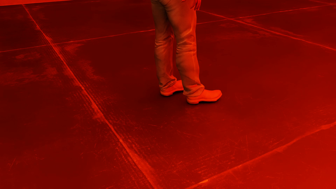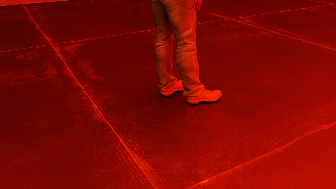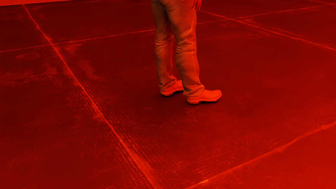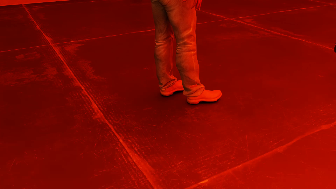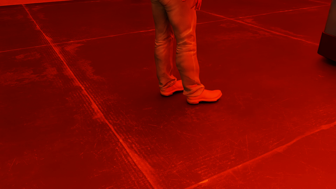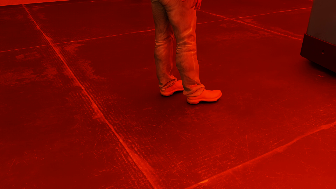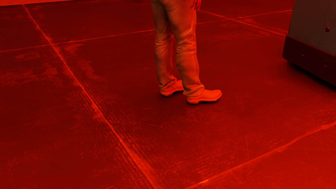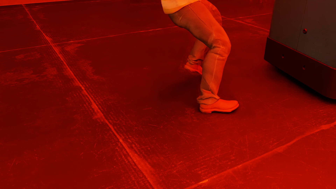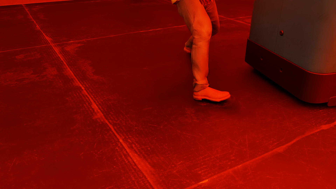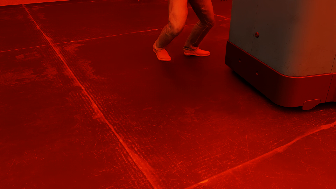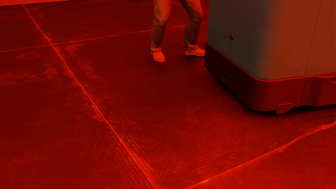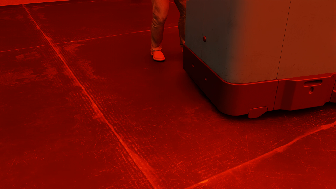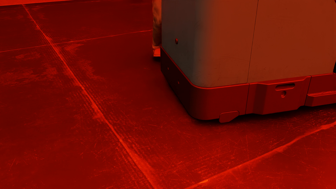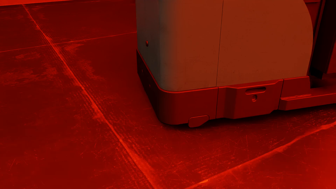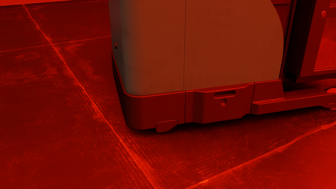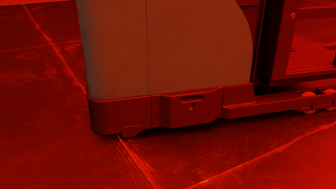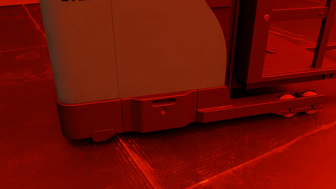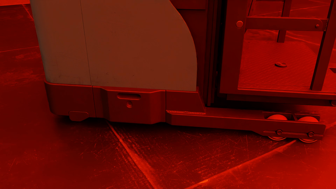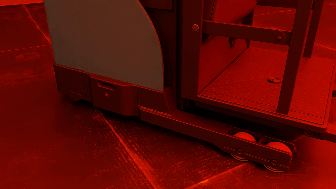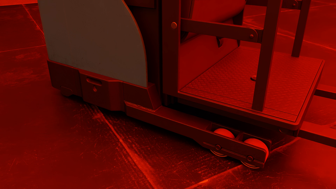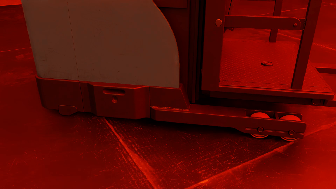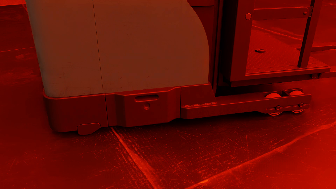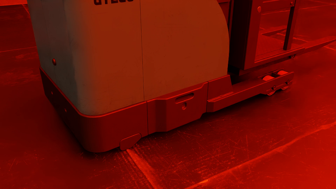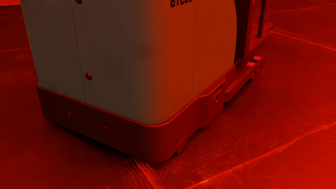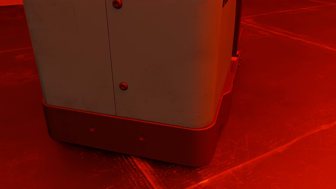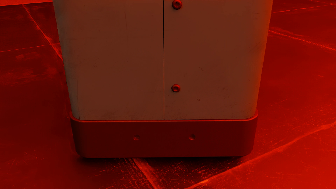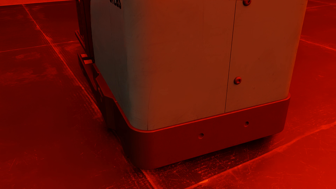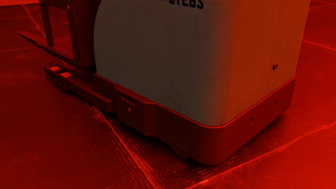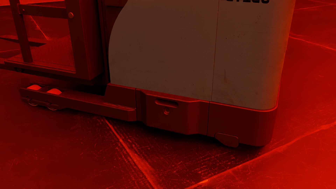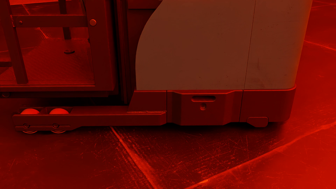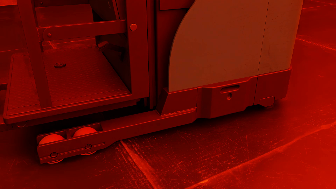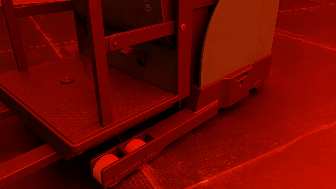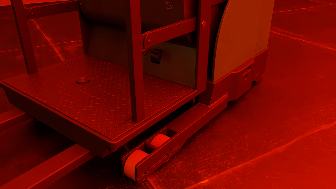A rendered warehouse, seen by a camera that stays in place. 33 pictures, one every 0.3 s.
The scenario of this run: Near miss between a forklift and a person.
